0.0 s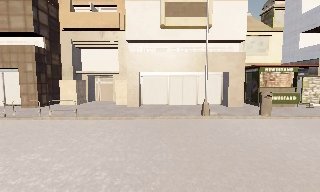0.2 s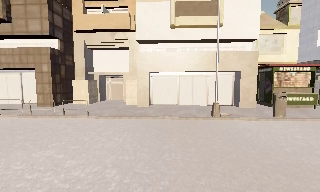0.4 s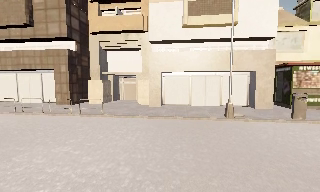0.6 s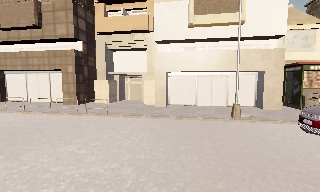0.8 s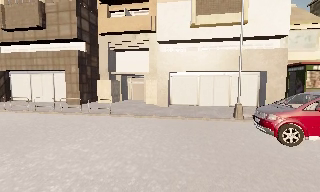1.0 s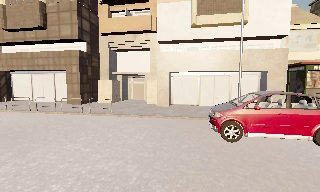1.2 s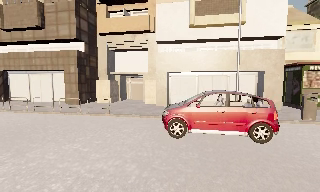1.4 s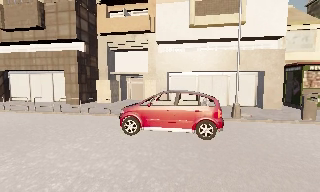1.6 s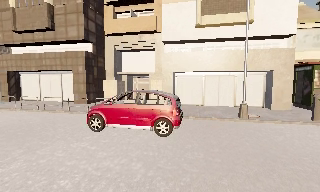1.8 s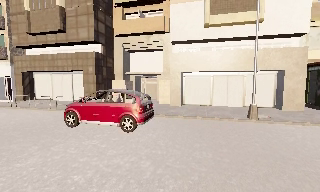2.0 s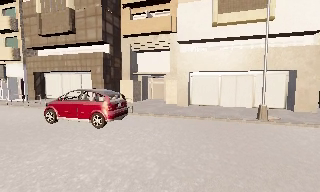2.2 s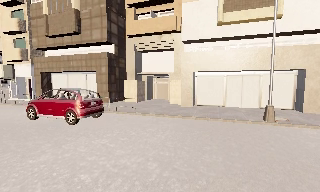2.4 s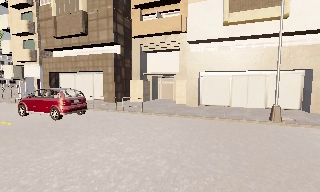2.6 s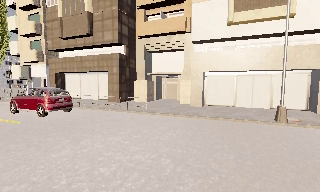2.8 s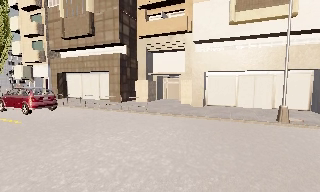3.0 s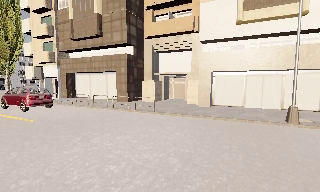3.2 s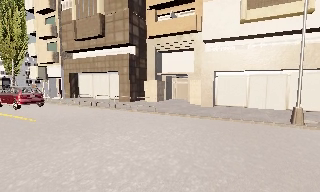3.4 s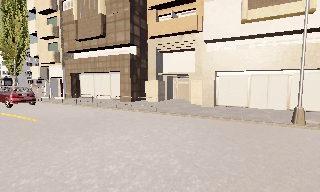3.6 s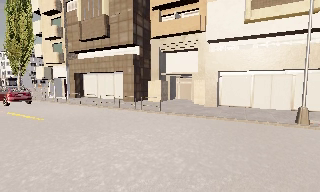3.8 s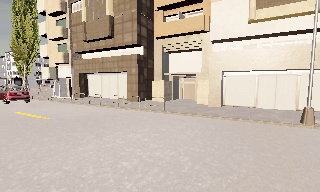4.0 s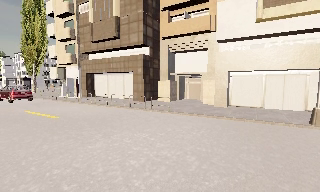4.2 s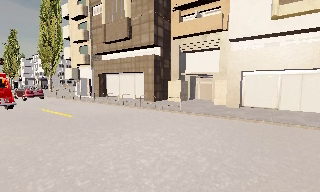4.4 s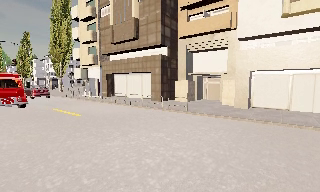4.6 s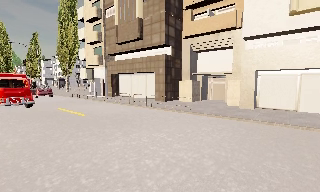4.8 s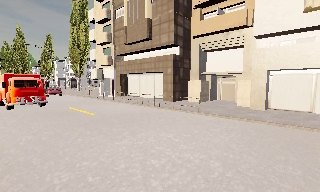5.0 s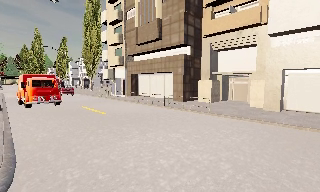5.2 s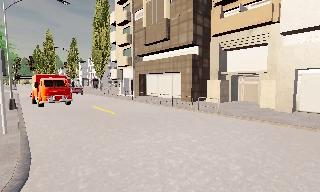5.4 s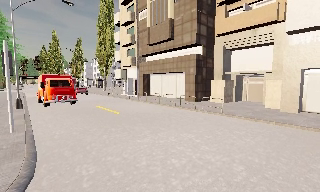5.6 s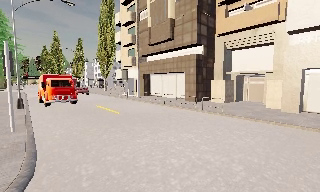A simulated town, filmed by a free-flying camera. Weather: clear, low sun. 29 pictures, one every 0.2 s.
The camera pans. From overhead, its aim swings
counterclockwise.
The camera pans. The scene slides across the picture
to the right.
0.0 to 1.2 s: The camera swings to its left by about 10 degrees, and the scene slides to the right.
1.2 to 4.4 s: The camera swings to its left by about 25 degrees, and the scene slides to the right.
4.4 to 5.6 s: The camera swings to its left by about 15 degrees, and the scene slides to the right.
The film runs forward here.
